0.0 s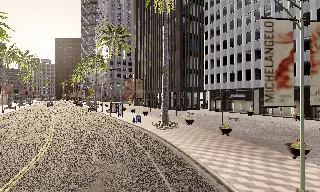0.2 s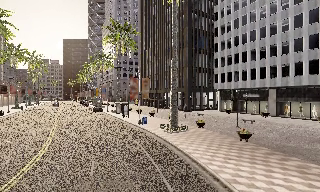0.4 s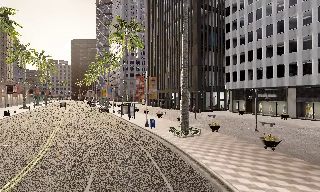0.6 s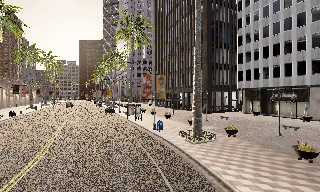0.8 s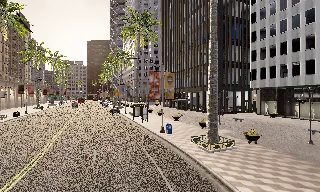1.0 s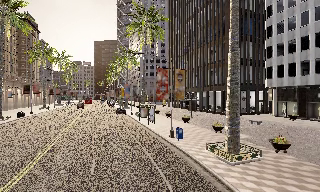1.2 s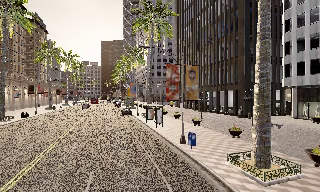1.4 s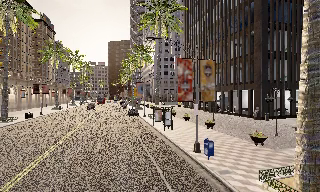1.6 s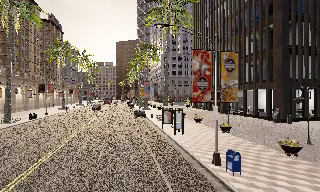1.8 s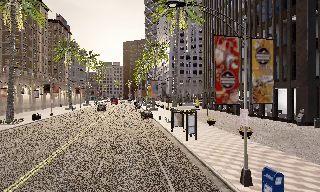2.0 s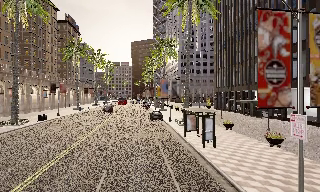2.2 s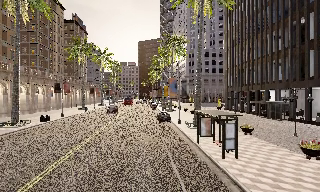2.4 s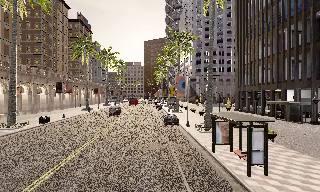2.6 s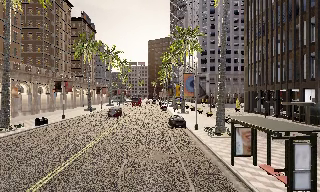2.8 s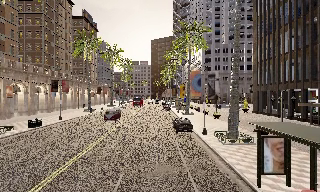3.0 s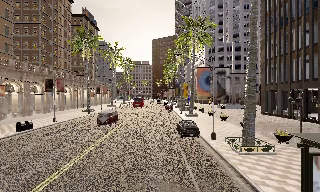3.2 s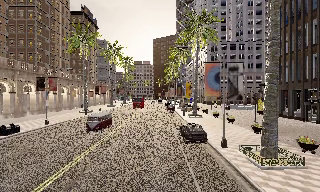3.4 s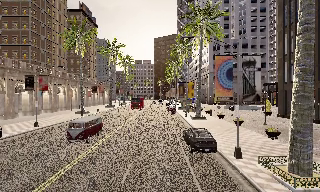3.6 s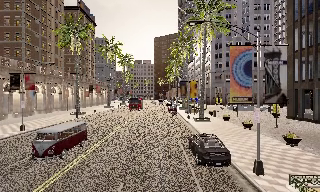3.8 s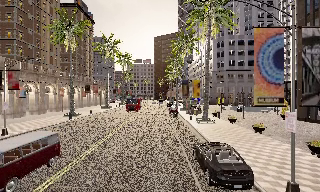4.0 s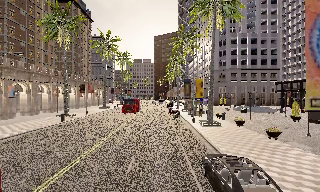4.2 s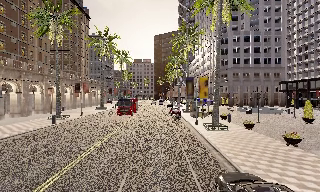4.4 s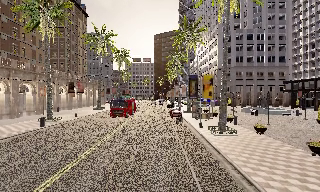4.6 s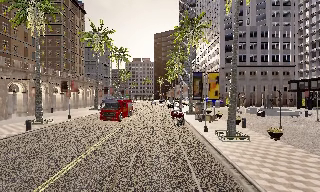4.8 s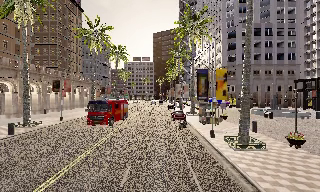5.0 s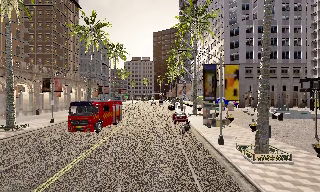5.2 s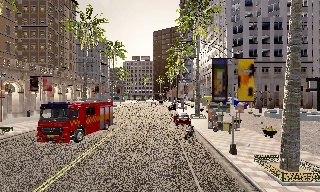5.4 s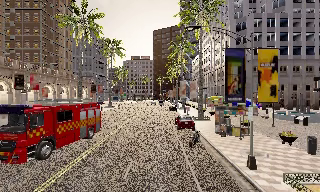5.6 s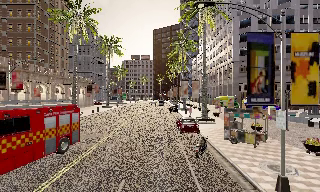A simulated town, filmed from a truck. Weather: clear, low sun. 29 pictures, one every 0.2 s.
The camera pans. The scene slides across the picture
to the right.
The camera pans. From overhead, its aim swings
counterclockwise.
0.0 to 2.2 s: The camera swings to its left by about 25 degrees, and the scene slides to the right. It travels forward, about 20 m, so what stands in front looms larger.
2.2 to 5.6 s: The camera travels forward, about 35 m, so what stands in front looms larger.
The film runs forward here.
